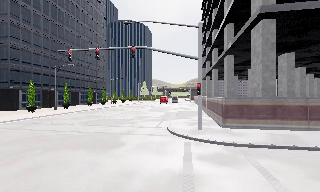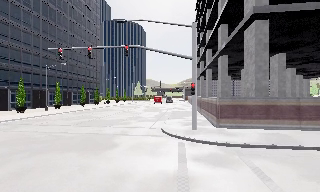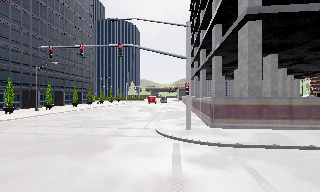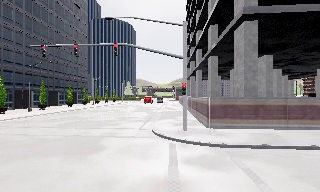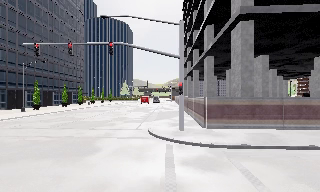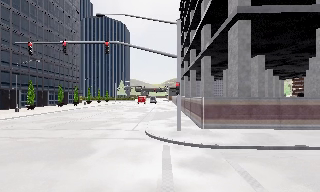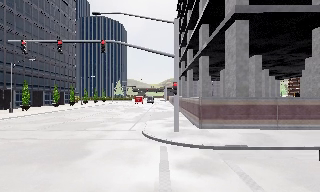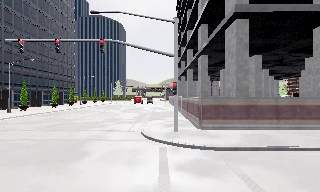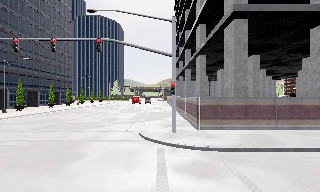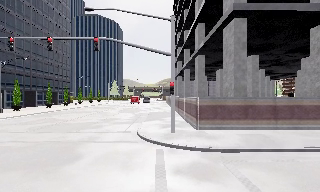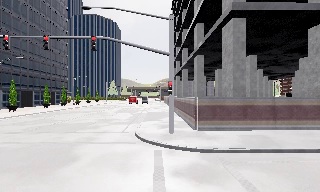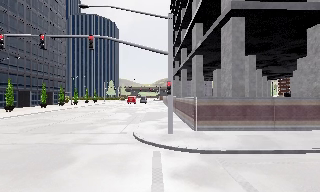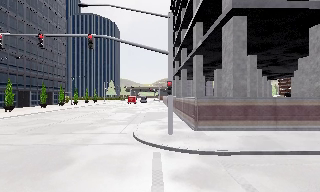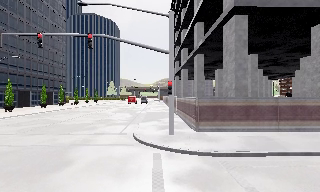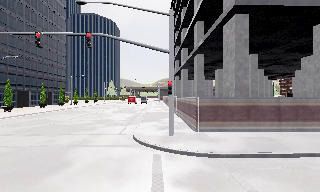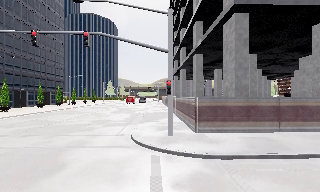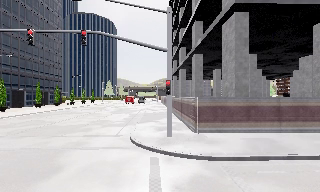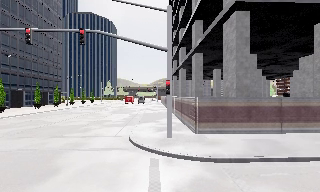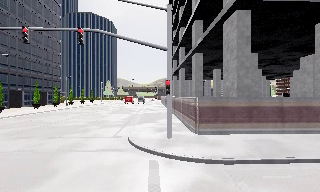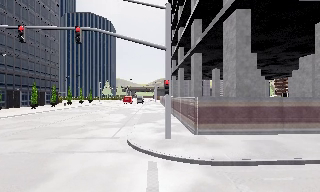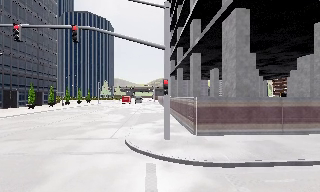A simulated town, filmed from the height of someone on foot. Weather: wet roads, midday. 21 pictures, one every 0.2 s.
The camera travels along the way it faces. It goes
forward.
0.0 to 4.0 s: The camera swings to its right by about 15 degrees, and the scene slides to the left. It travels forward, about 3 m, so what stands in front looms larger.
The film runs forward here.
